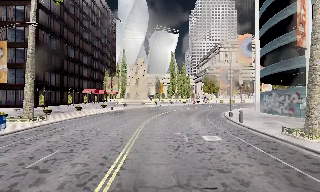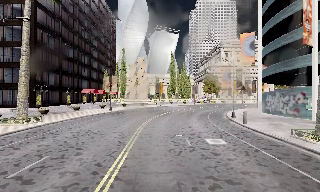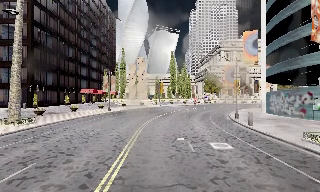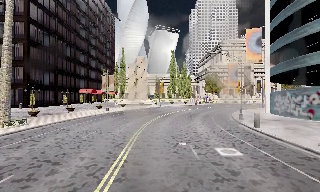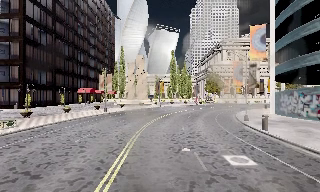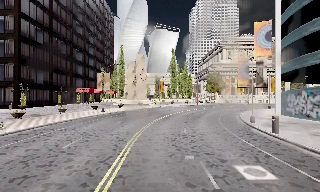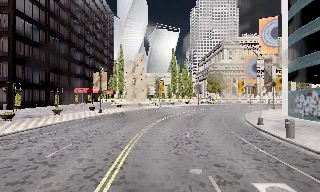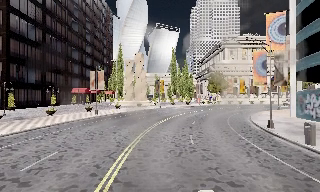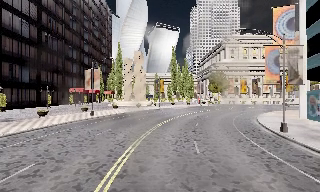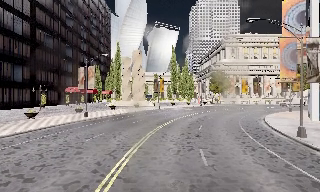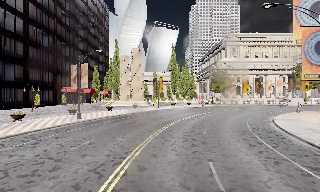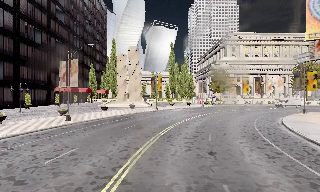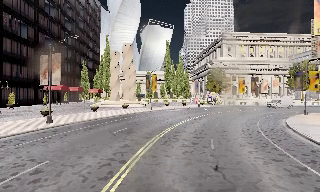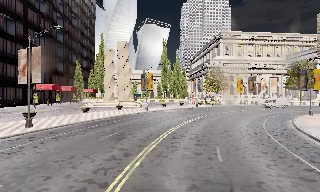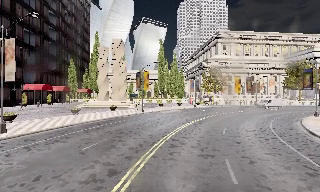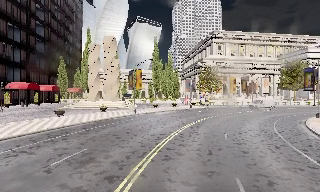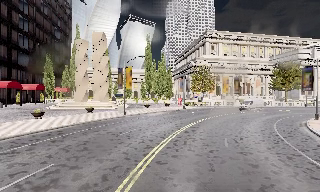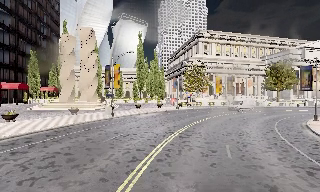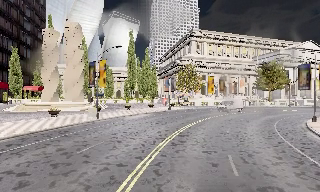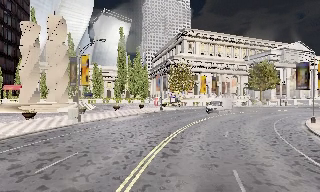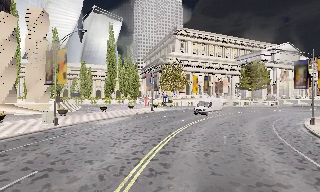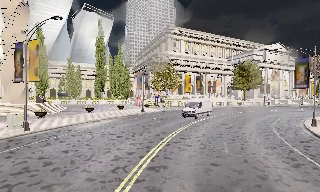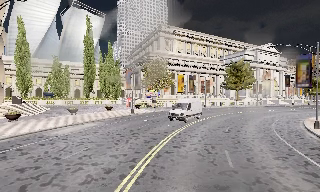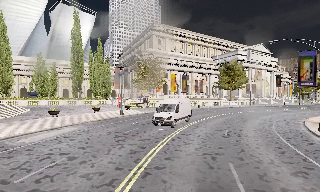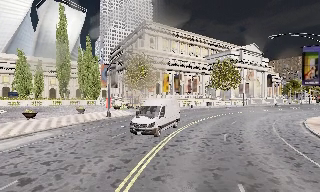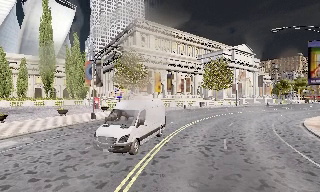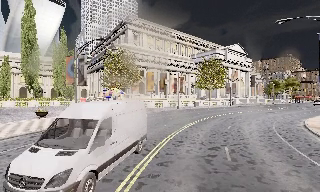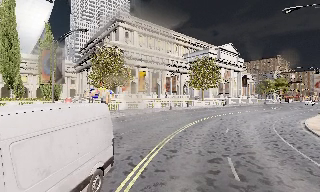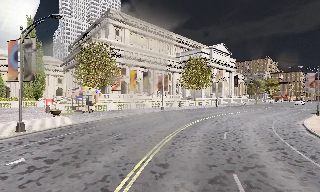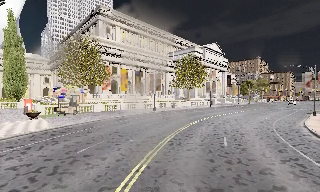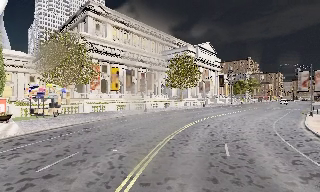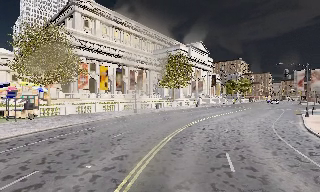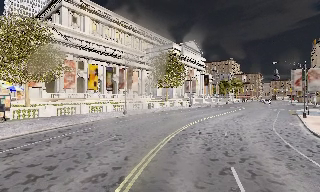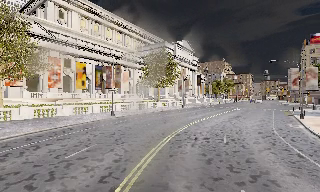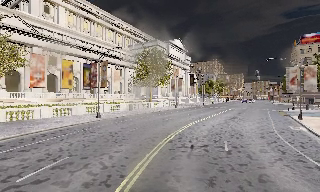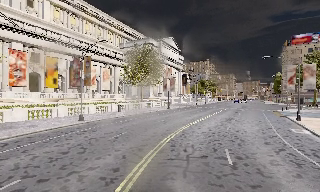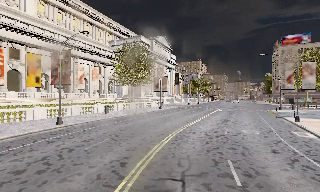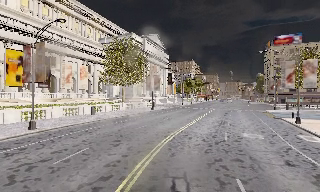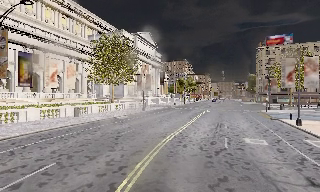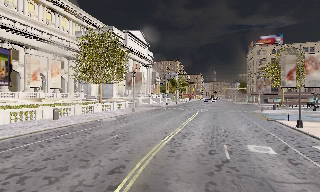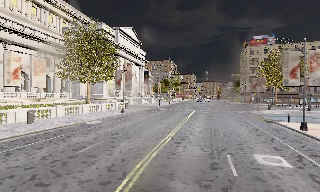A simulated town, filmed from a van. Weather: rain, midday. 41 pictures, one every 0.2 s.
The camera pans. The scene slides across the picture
to the left.
The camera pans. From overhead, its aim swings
clockwise.
0.0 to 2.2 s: The camera travels forward, about 14 m, so what stands in front looms larger. It gains speed.
2.2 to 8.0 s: The camera swings to its right by about 70 degrees, and the scene slides to the left. It travels forward, about 50 m.
The film runs forward here.
